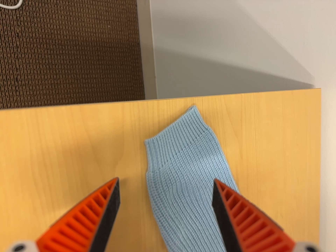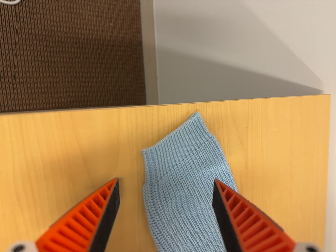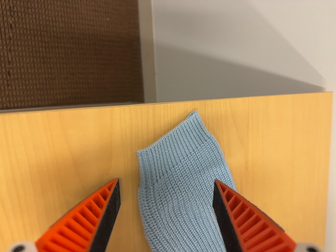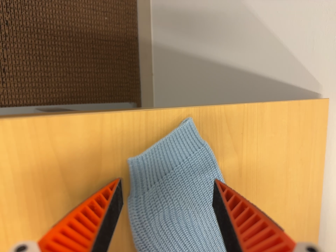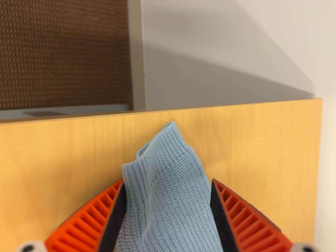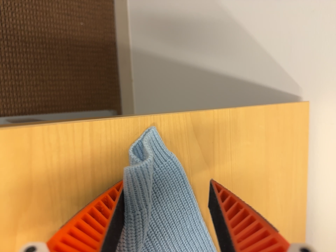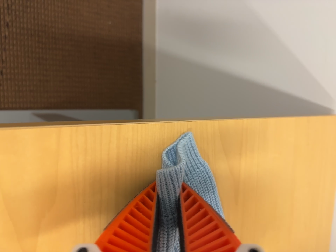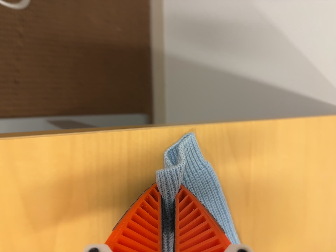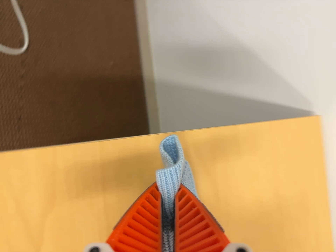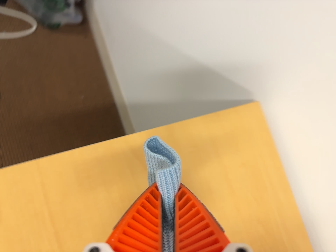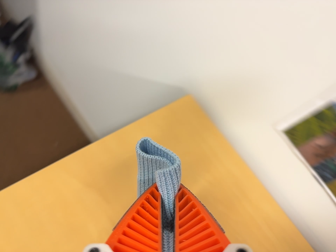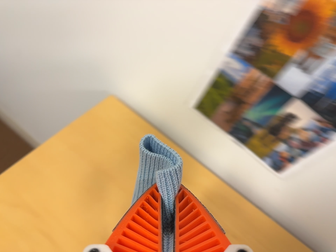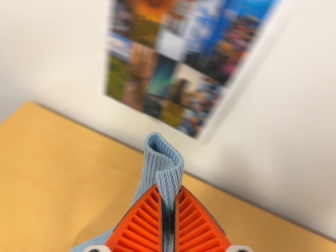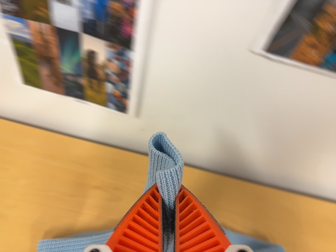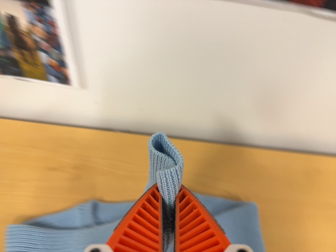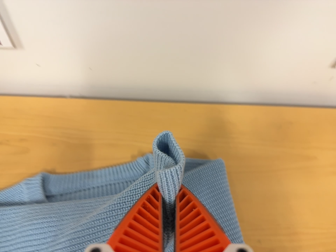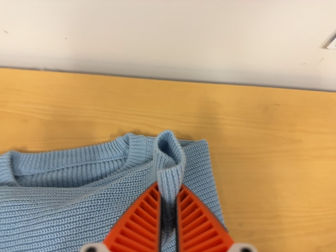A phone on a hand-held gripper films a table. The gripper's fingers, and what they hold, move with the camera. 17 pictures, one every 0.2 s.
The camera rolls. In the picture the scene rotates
counterclockwise.
0.0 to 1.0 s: The camera travels forward, about 9 cm, so what stands in front looms larger.
1.0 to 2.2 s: The camera travels to its right, about 38 cm, so close, fixed things drift to the left. Its aim tips toward the top of its view by about 15 degrees. It rolls about its line of sight by about 50 degrees, and the scene rotates counterclockwise.
2.2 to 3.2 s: The camera pans to its right by about 15 degrees. It travels to its right, about 38 cm, so close, fixed things drift to the left. Its aim tips toward the bottom of its view by about 15 degrees, and the scene shifts upward. It rolls about its line of sight by about 35 degrees, and the scene rotates counterclockwise.
The film runs forward here.
